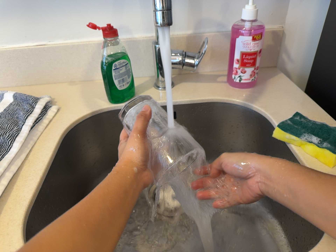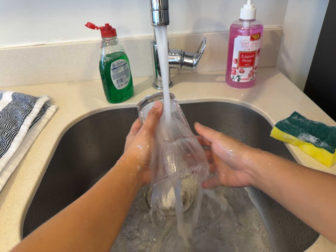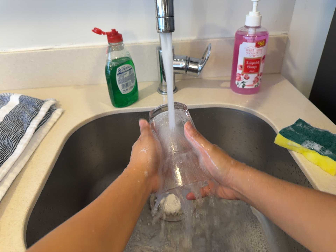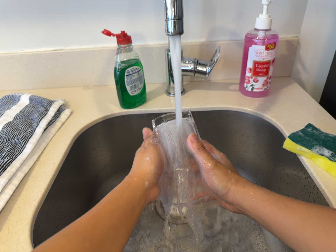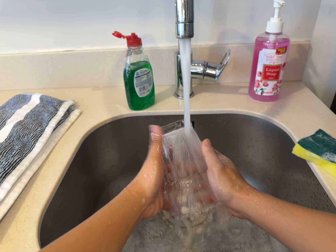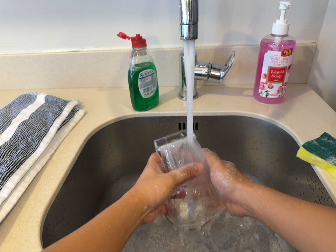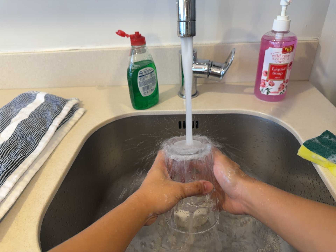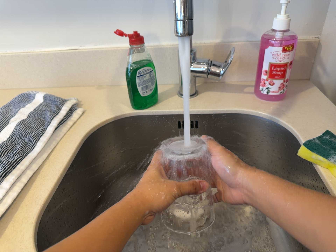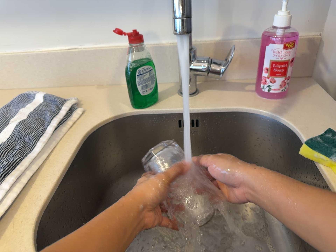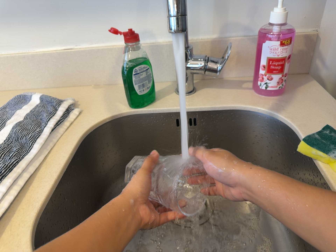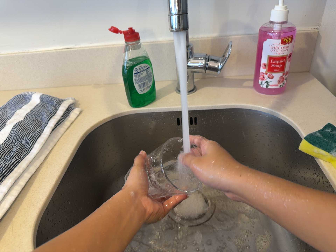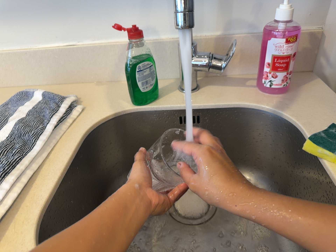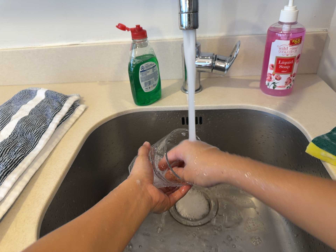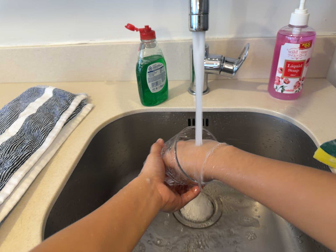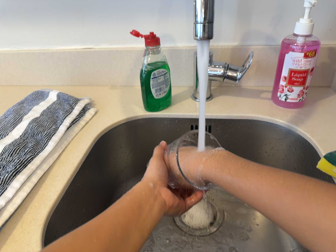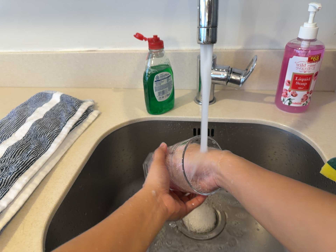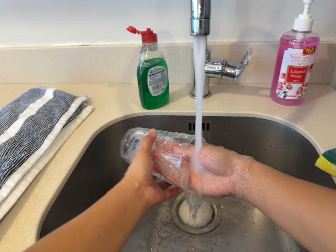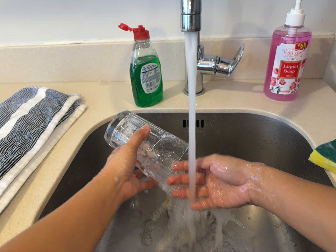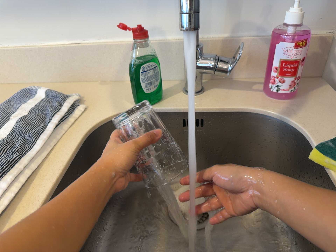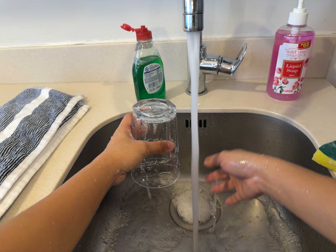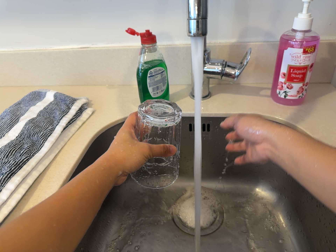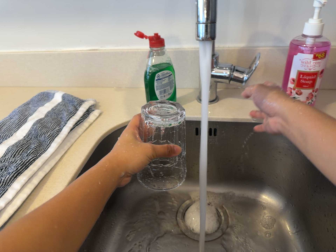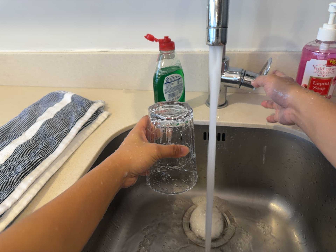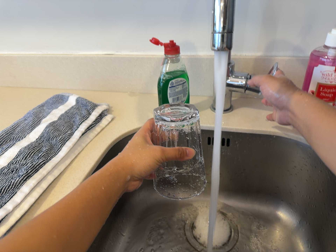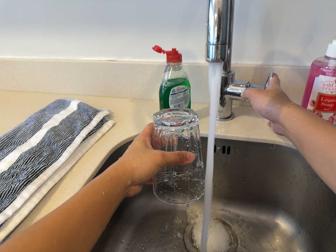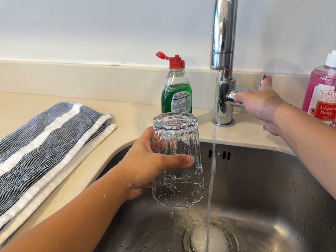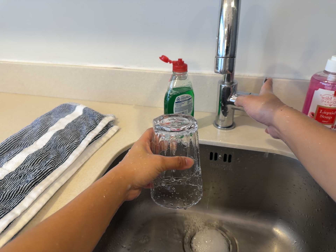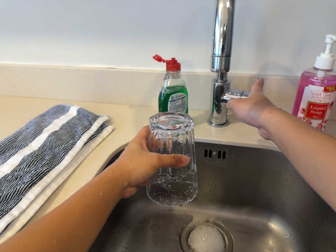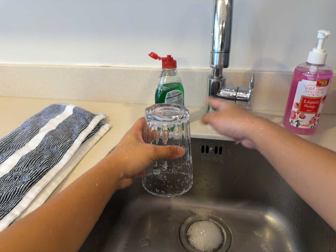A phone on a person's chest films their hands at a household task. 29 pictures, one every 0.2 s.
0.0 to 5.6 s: The camera pans to its left by about 10 degrees. It rolls about its line of sight by about 10 degrees, and the scene rotates clockwise.
The film runs forward here.
